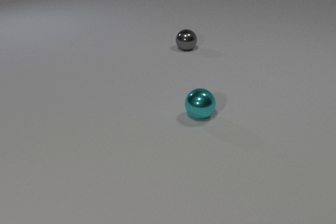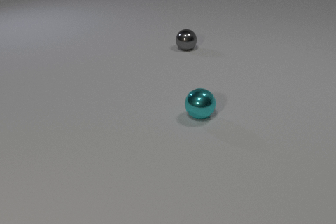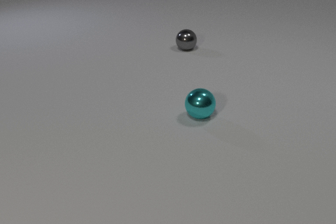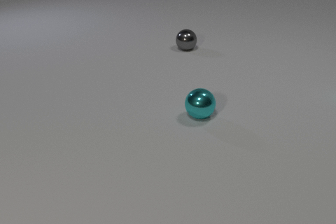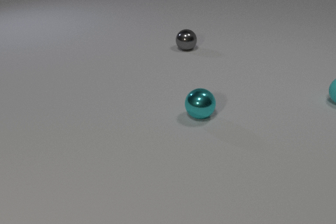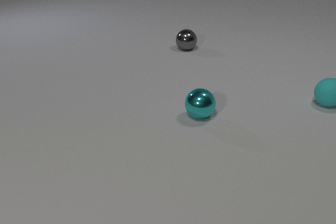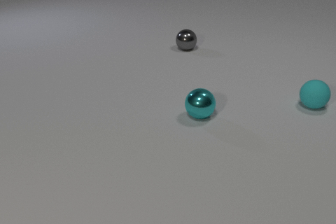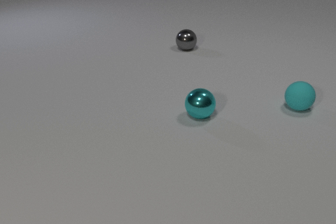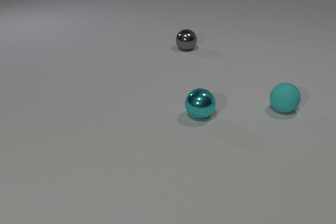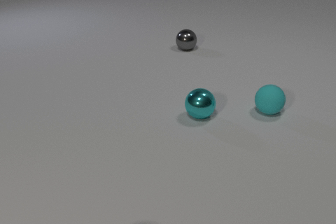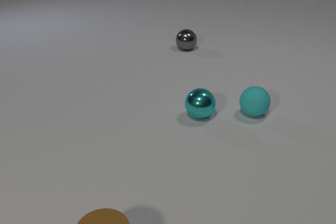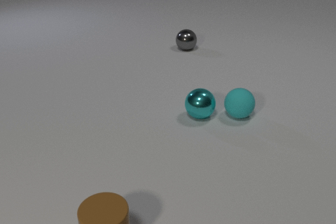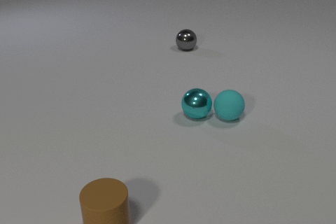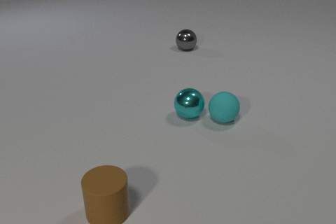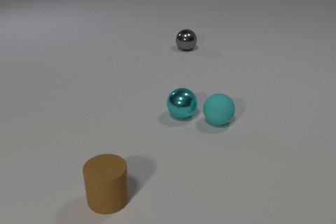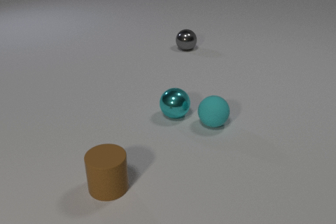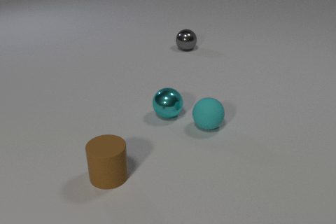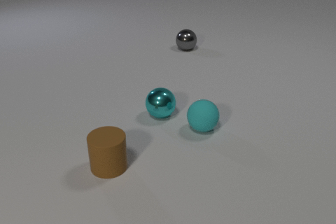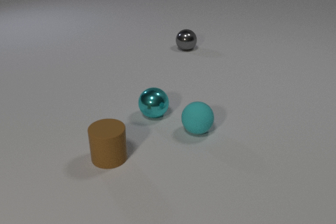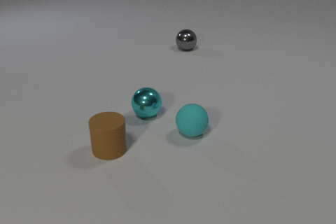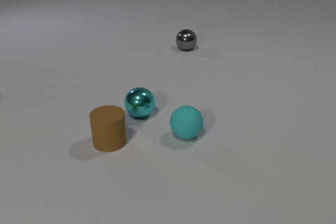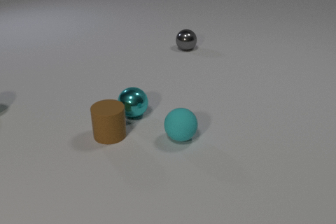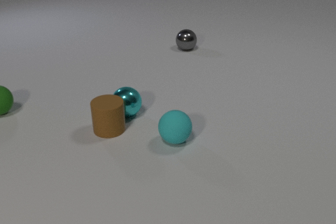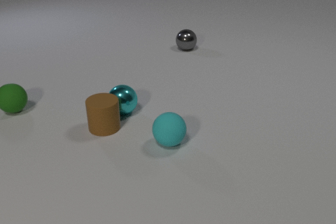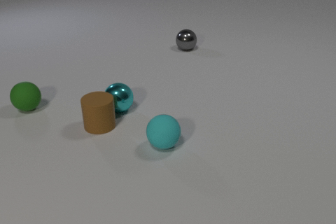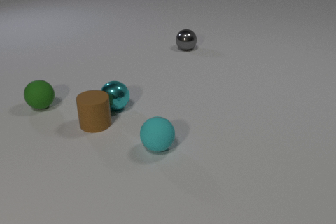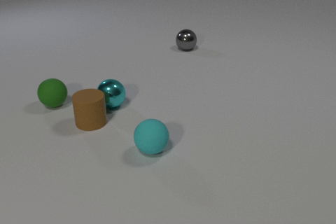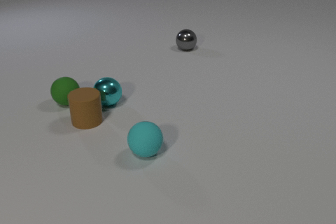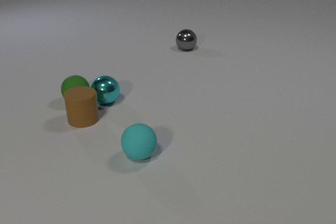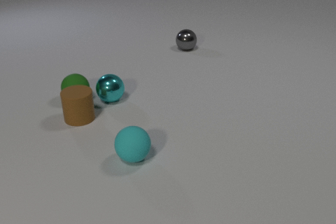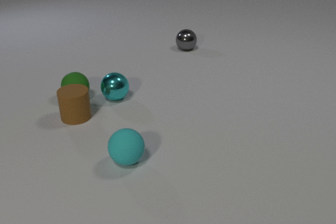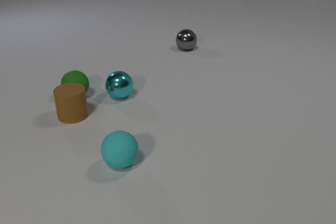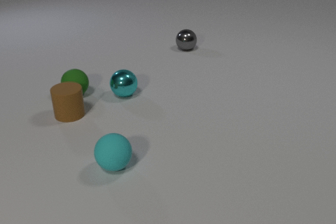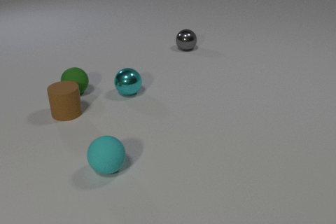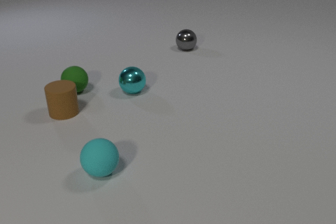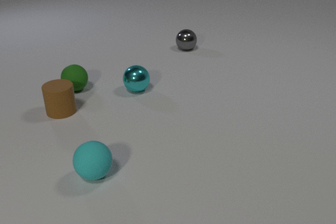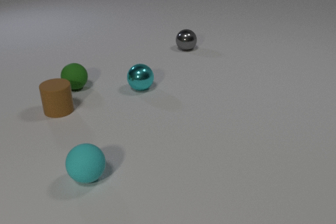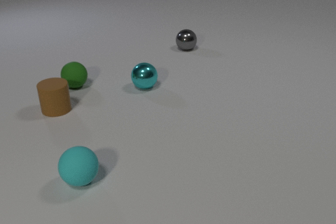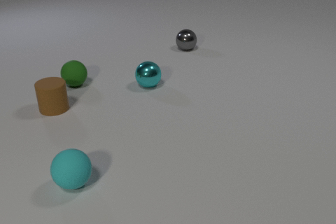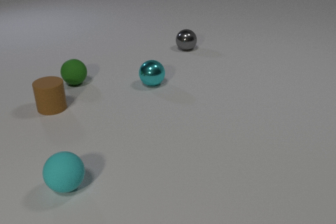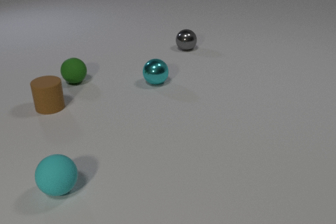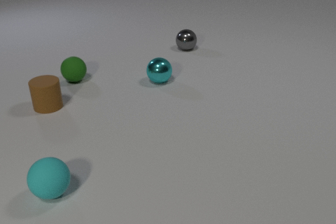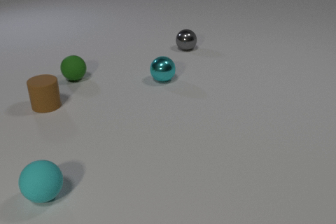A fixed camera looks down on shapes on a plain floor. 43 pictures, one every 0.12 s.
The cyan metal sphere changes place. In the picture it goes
away from the camera.
The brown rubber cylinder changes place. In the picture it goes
away from the camera.
0.00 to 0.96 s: The cyan rubber sphere comes in at the right edge, rolls to the left and toward the camera.
0.96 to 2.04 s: The cyan rubber sphere rolls to the left and toward the camera. The cyan metal sphere rolls to the left. The brown rubber cylinder comes in at the bottom edge, slides away from the camera. The cyan rubber sphere and the cyan metal sphere collide.
2.04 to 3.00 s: The cyan rubber sphere rolls to the left and toward the camera. The cyan metal sphere rolls to the left and away from the camera. The brown rubber cylinder slides away from the camera. The green rubber sphere comes in at the left edge, rolls to the right. The cyan metal sphere and the brown rubber cylinder collide.
3.00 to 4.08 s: The cyan rubber sphere rolls to the left and toward the camera. The cyan metal sphere rolls away from the camera and to the right. The brown rubber cylinder slides away from the camera and to the left. The green rubber sphere rolls to the right and away from the camera. The cyan metal sphere and the green rubber sphere collide.
4.08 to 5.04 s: The cyan rubber sphere rolls to the left and toward the camera. The cyan metal sphere rolls to the right and away from the camera. The brown rubber cylinder slides away from the camera and to the left. The green rubber sphere rolls away from the camera.
Are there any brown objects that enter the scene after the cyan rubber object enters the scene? yes.
What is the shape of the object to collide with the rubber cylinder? sphere.
How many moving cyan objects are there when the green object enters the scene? 2.
